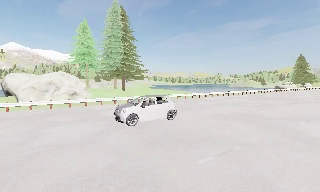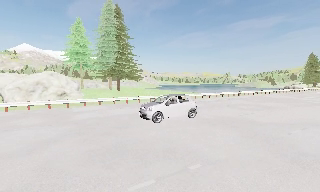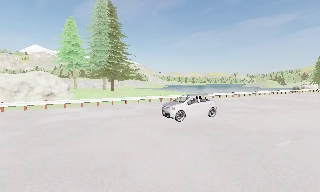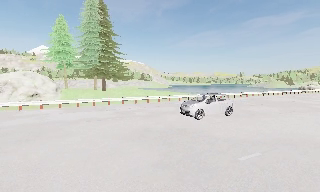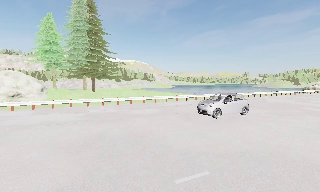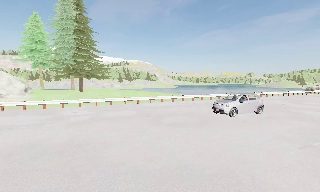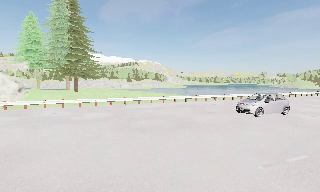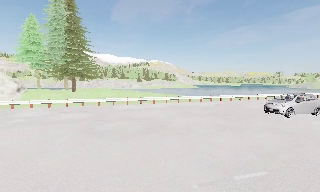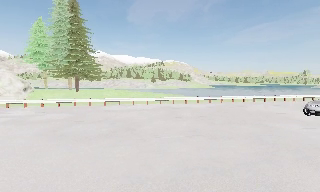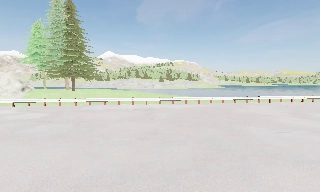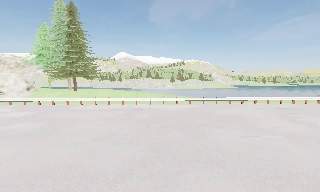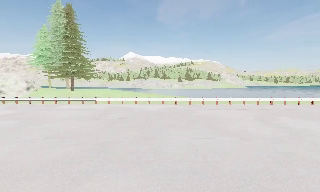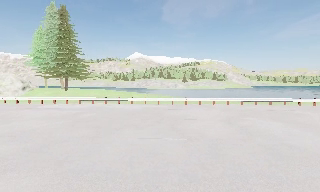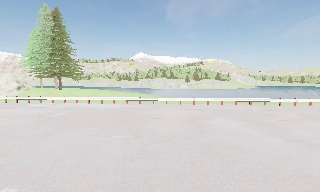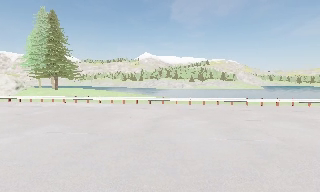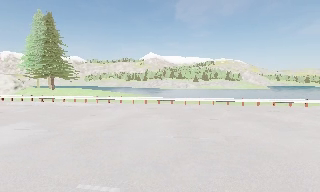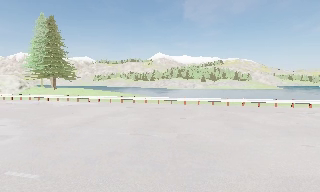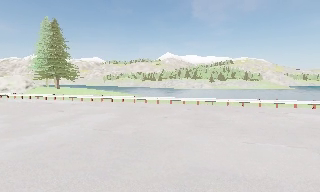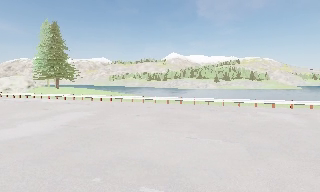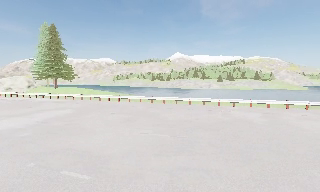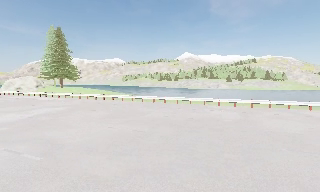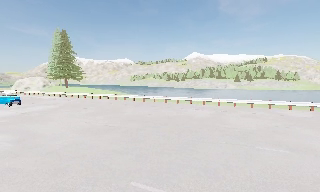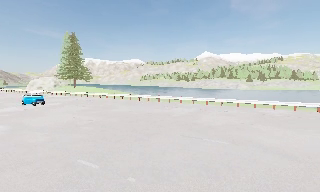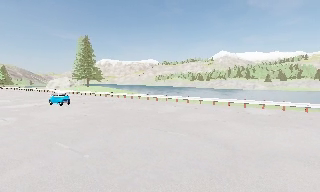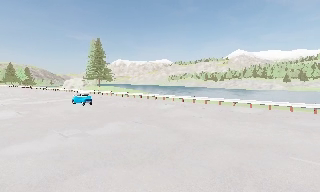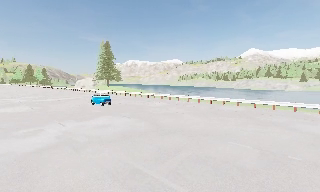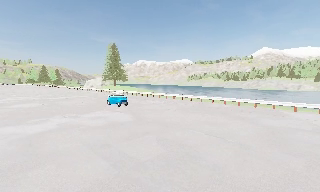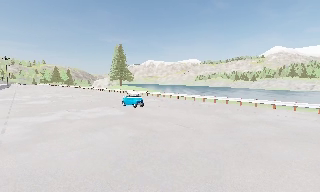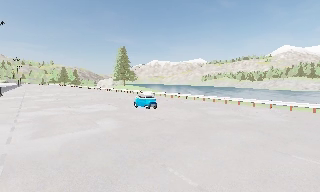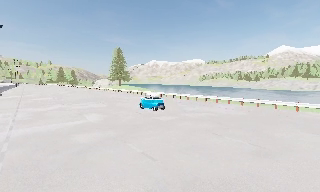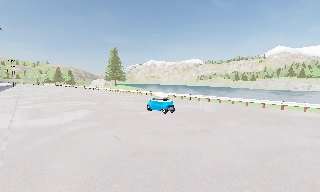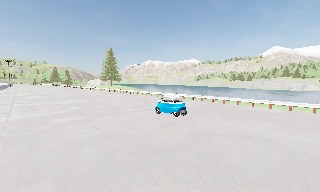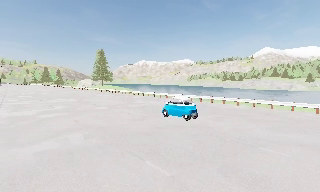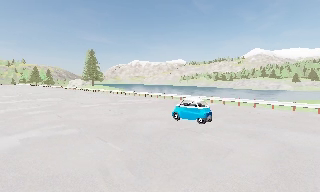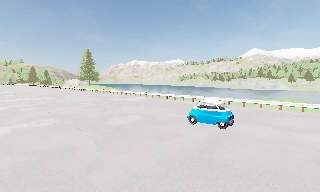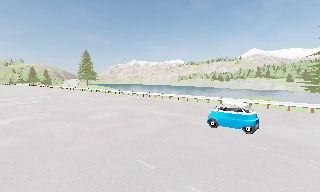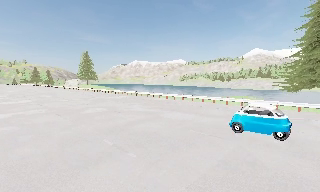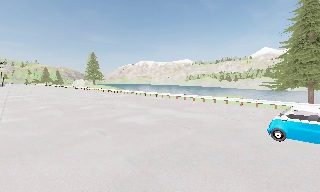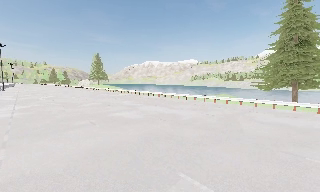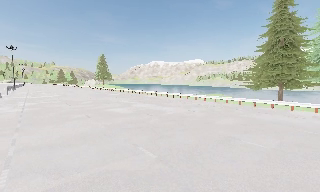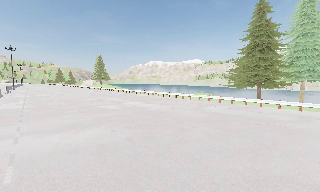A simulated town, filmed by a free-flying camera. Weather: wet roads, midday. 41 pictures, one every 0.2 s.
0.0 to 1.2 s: The camera pans to its left, which is counterclockwise from overhead, by about 15 degrees. It travels to its right and forward, about 14 m, so close, fixed things drift to the left.
1.2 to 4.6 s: The camera pans to its left, which is counterclockwise from overhead, by about 55 degrees. It travels to its right, about 40 m, so close, fixed things drift to the left.
4.6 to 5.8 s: The camera pans to its left, which is counterclockwise from overhead, by about 15 degrees. It travels to its right and backward, about 14 m, so close, fixed things drift to the left.
5.8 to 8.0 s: The camera travels backward and to its right, about 25 m, so what stands in front gets smaller.
The film runs backward here.
